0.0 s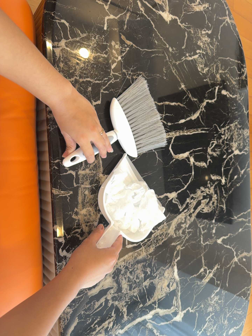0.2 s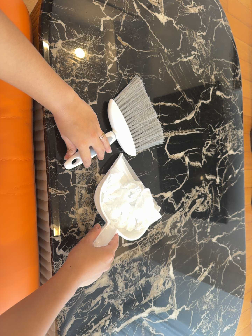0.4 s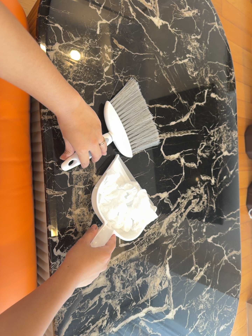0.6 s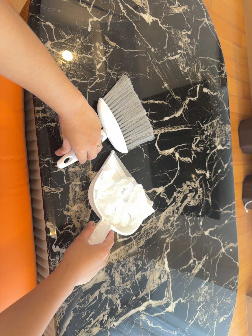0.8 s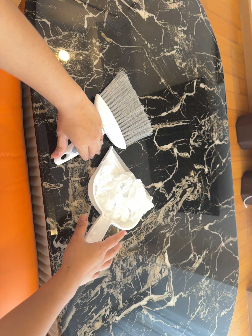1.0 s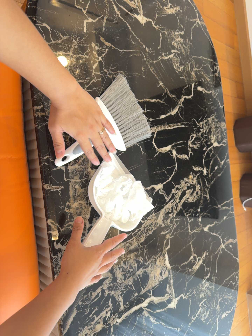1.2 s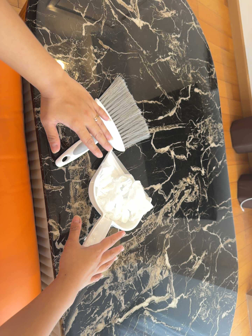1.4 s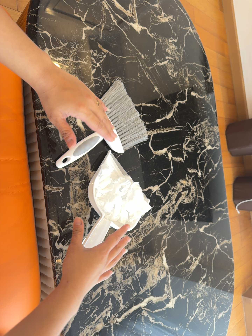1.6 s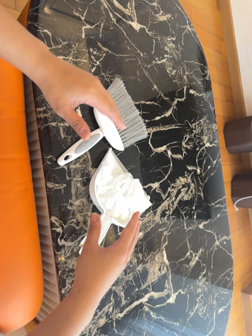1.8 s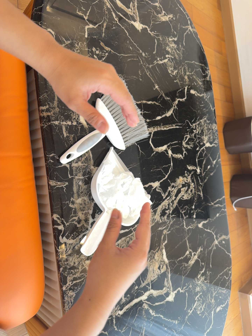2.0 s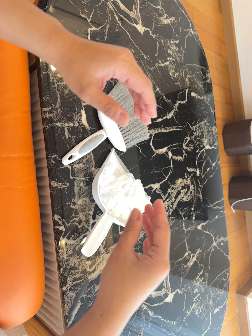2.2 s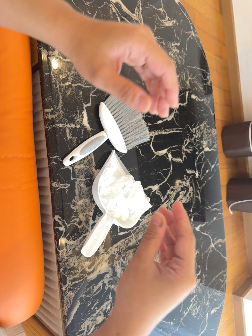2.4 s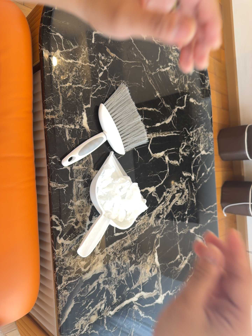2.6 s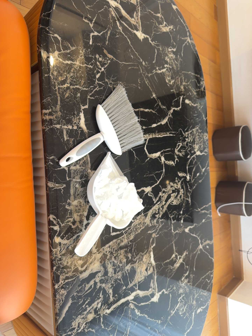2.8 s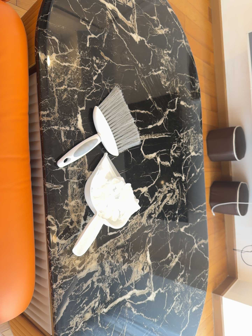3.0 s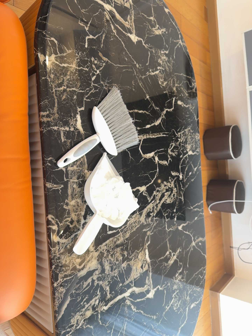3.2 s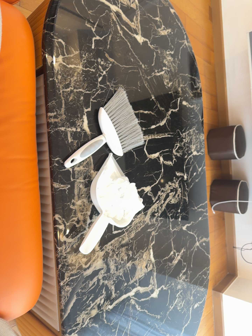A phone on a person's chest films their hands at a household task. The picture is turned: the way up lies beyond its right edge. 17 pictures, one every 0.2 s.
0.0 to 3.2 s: The camera travels backward and to its left, about 12 cm, so what stands in front gets smaller.
The film runs forward here.
